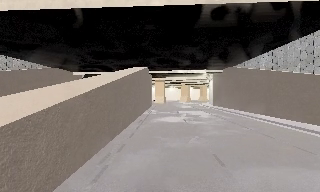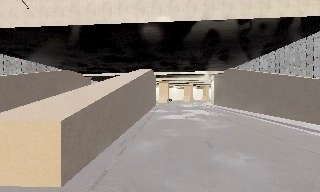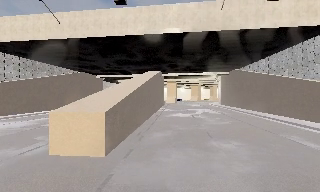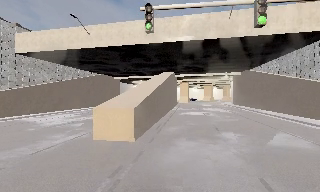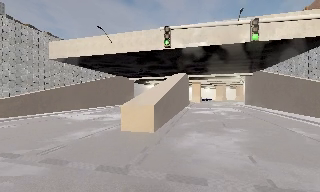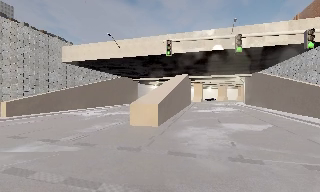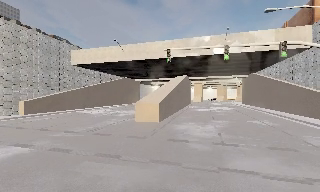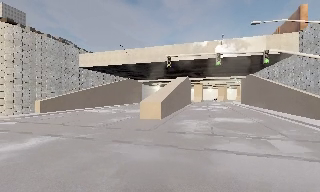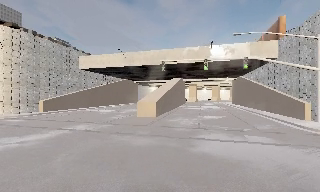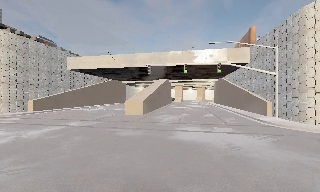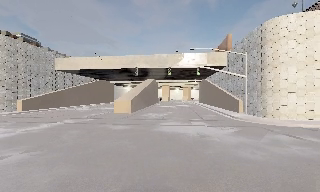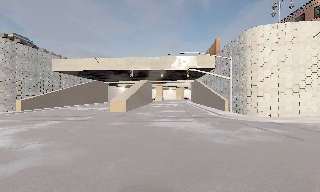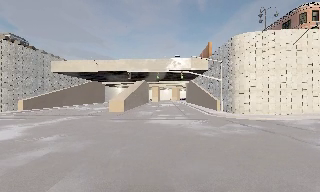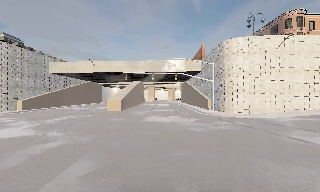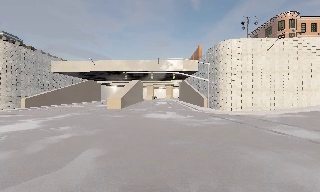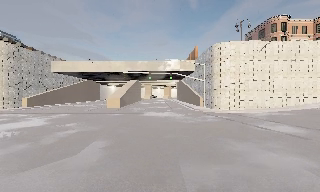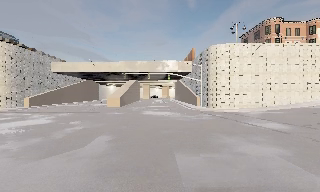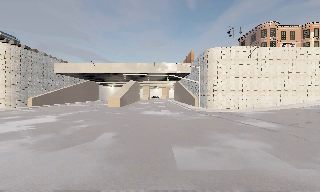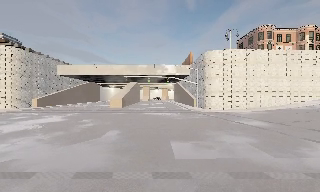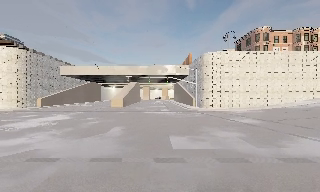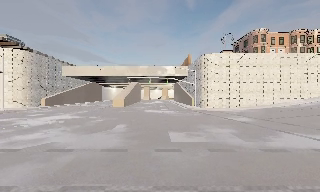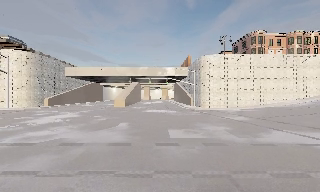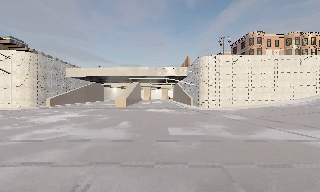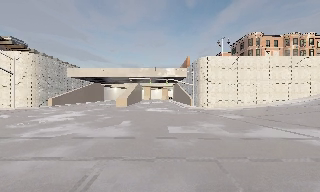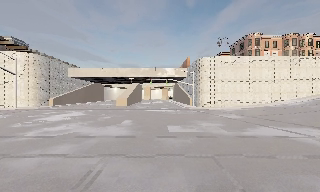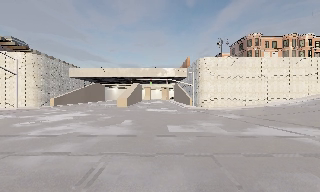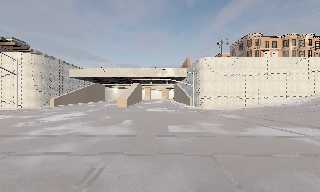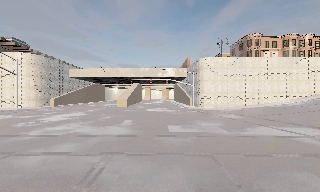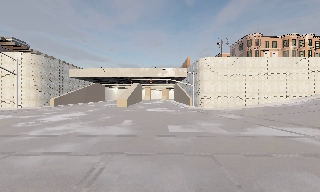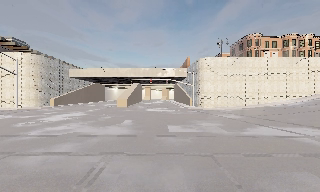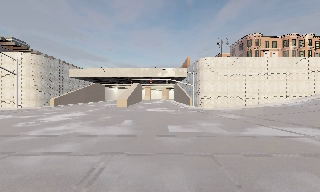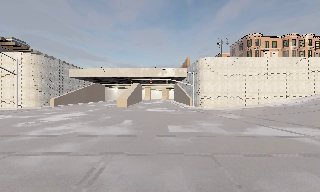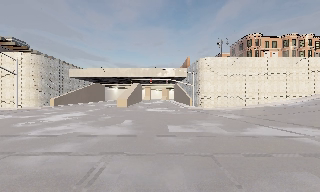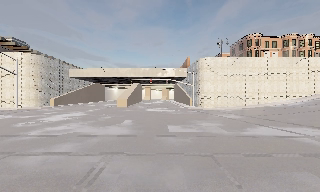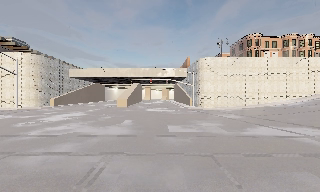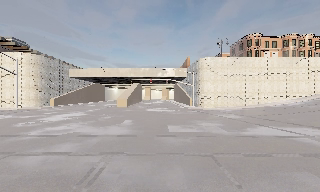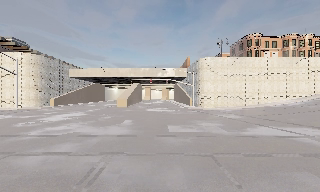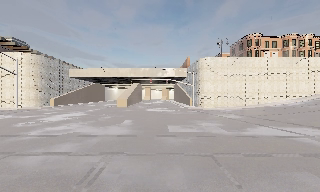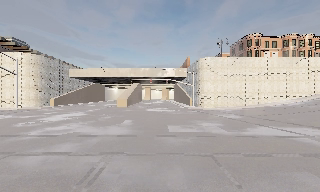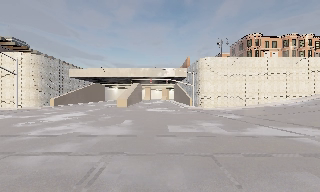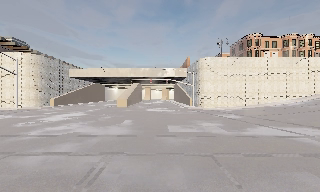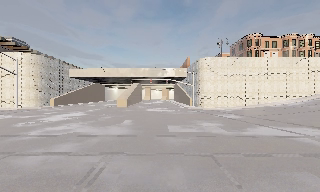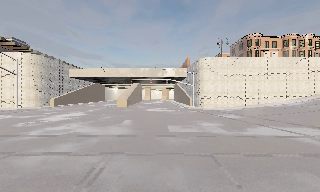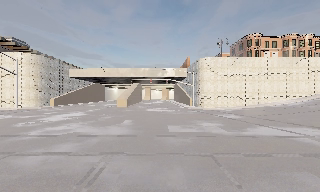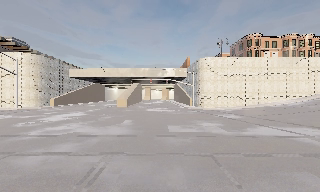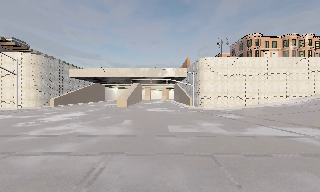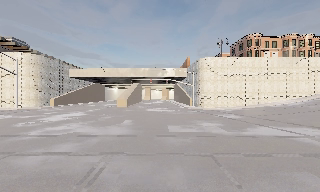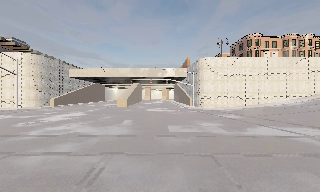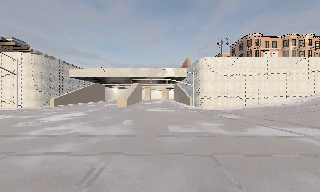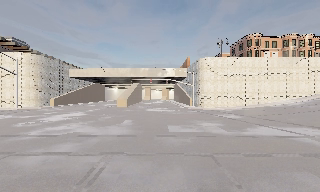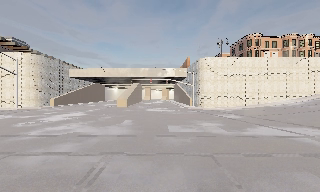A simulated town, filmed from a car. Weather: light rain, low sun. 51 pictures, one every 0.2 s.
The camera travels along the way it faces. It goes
backward.
0.0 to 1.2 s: The scene slides to the right, as the camera pans about 15 degrees to its left. It travels backward, about 10 m, so what stands in front gets smaller.
1.2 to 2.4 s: The camera pans to its right, which is clockwise from overhead, by about 15 degrees. It travels backward, about 10 m, so what stands in front gets smaller.
2.4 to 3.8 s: The camera travels backward, about 7 m, so what stands in front gets smaller.
3.8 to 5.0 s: The camera travels backward, about 3 m, so what stands in front gets smaller. It loses speed.
5.0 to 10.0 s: The camera keeps its place and its aim.
The film runs backward here.
